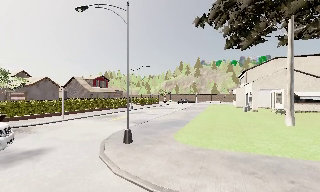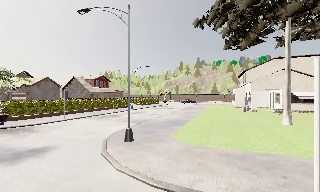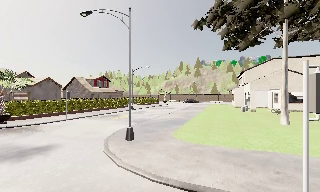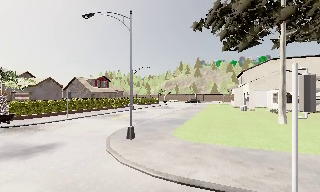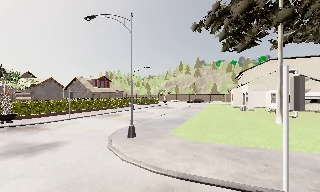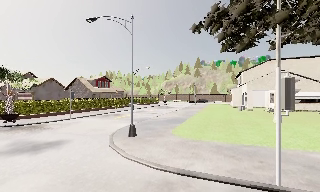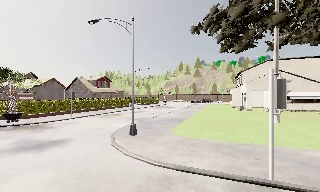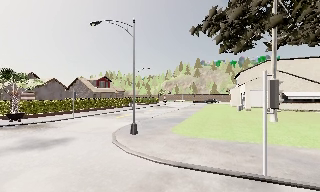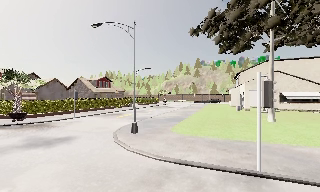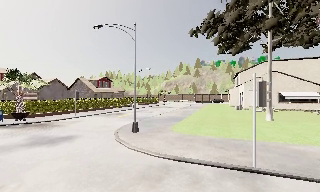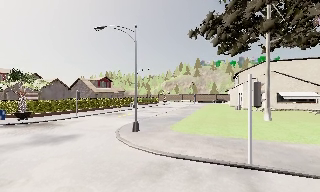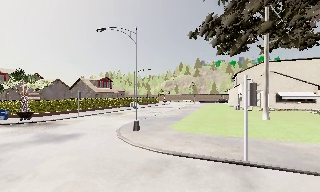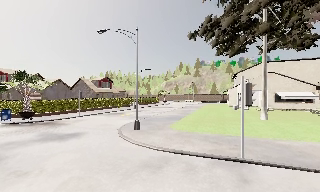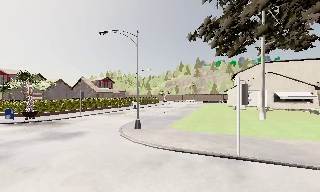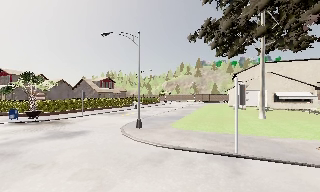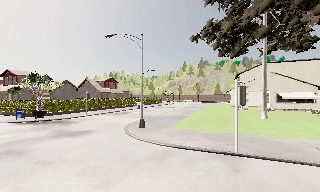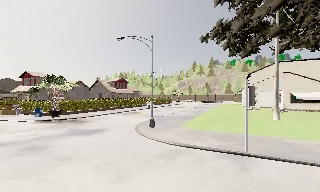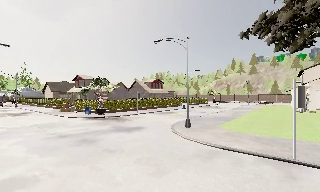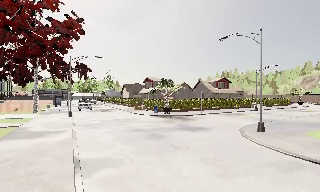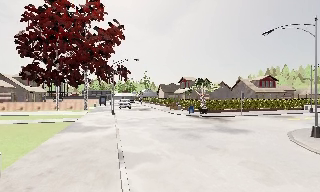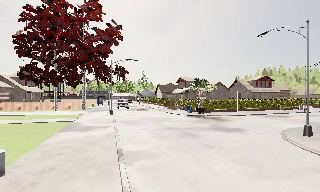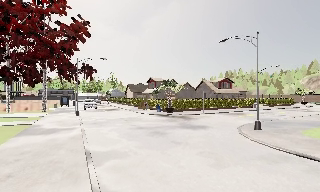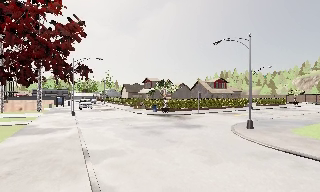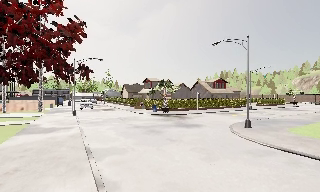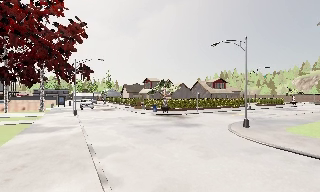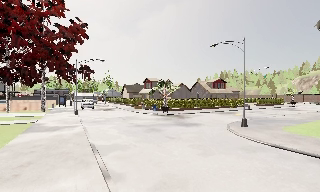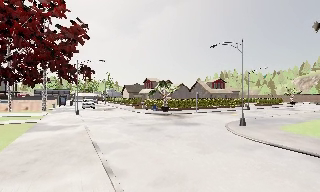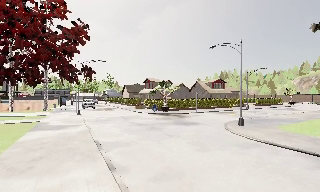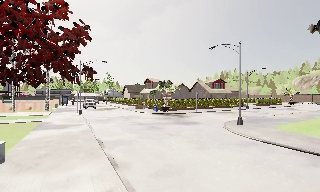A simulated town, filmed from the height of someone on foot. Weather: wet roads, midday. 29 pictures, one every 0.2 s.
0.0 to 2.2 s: The camera travels backward, about 3 m, so what stands in front gets smaller.
2.2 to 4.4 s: The camera pans to its left, which is counterclockwise from overhead, by about 40 degrees. It travels backward, about 3 m.
4.4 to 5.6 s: The camera travels backward, about 1.5 m, so what stands in front gets smaller.
The film runs backward here.
